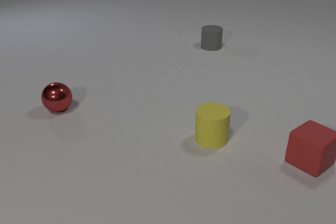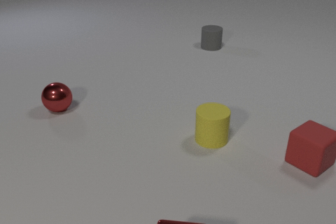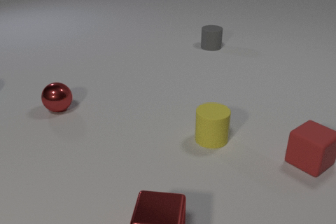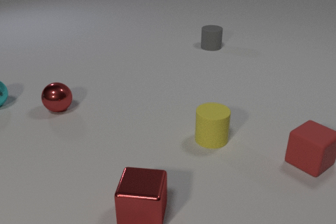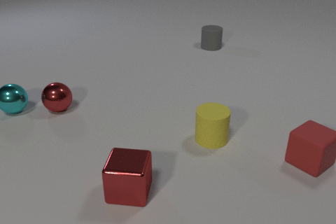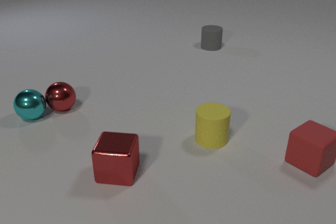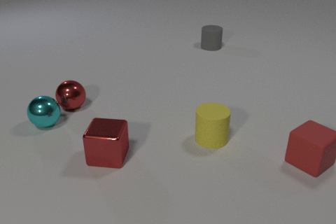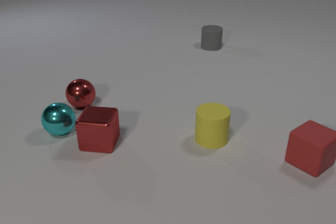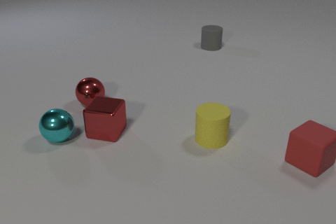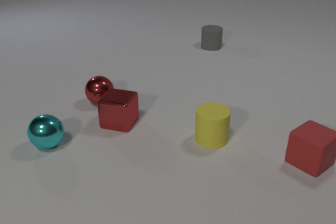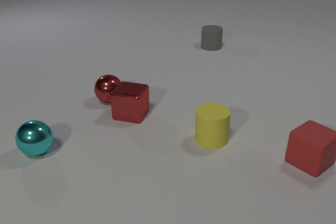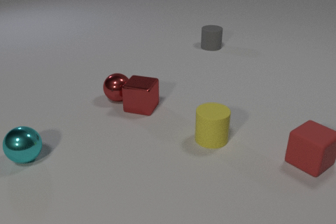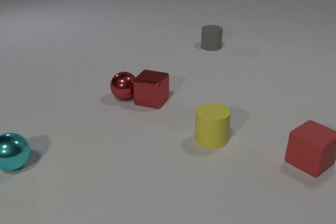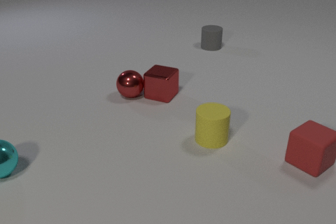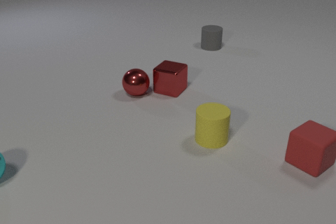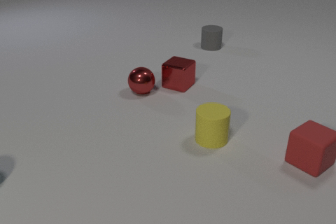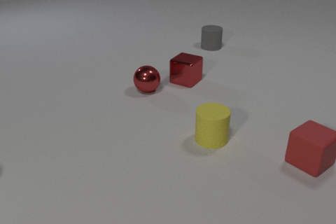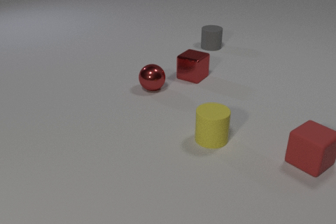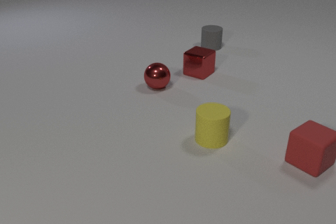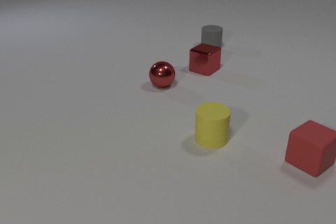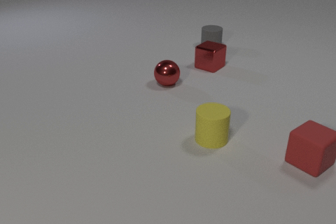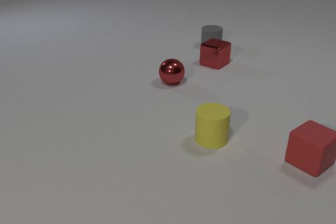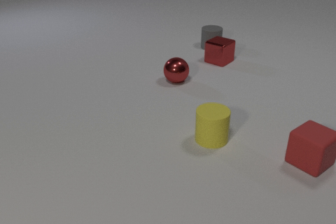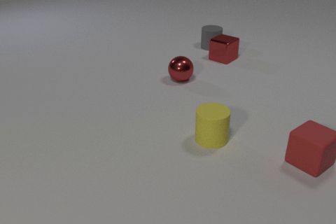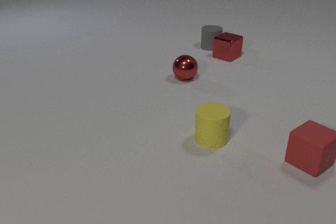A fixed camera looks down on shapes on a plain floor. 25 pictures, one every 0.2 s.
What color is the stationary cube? red.
What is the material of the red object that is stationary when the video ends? rubber.
What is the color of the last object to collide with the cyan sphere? red.
0.0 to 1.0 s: The red metal cube comes in at the bottom edge, slides away from the camera and to the left. The cyan metal sphere comes in at the left edge, rolls toward the camera and to the right. The cyan metal sphere and the red metal sphere collide.
1.0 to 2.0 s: The red metal cube slides away from the camera. The cyan metal sphere rolls toward the camera. The red metal sphere rolls to the right. The red metal cube and the cyan metal sphere collide.
2.0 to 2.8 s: The red metal cube slides away from the camera and to the right. The cyan metal sphere rolls to the left and toward the camera. The red metal sphere rolls to the right and away from the camera. The red metal cube and the red metal sphere collide.
2.8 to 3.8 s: The red metal cube slides away from the camera and to the right. The cyan metal sphere leaves at the left edge. The red metal sphere rolls to the right and away from the camera.
3.8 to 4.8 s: The red metal cube slides away from the camera and to the right. The red metal sphere rolls to the right and away from the camera.
